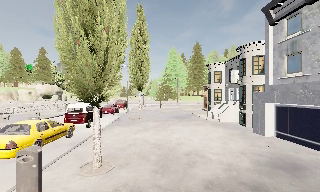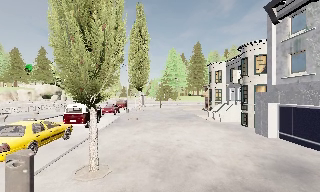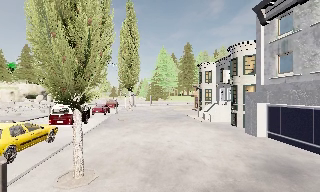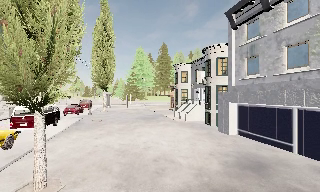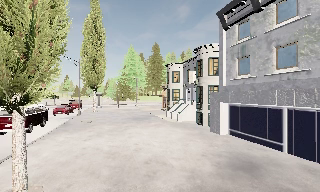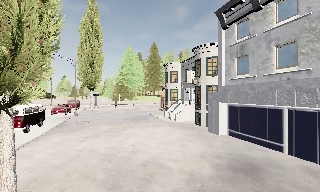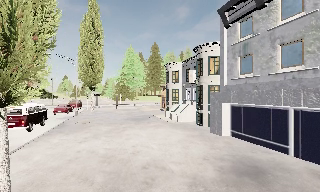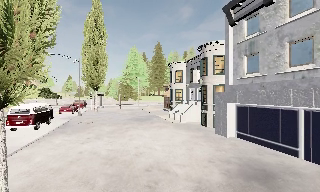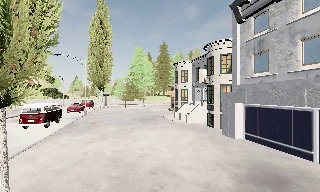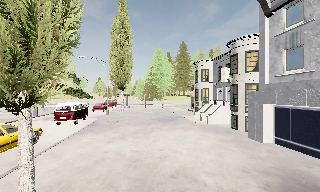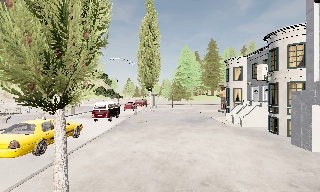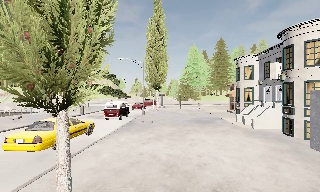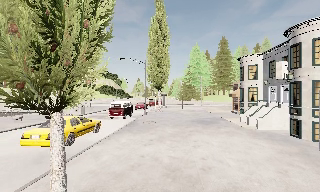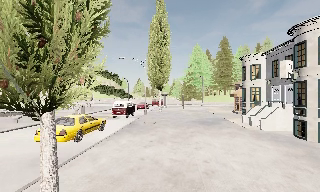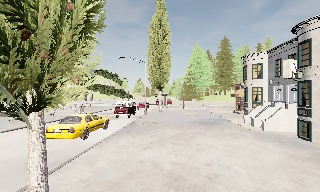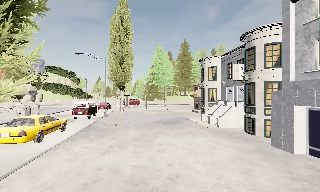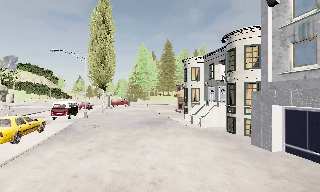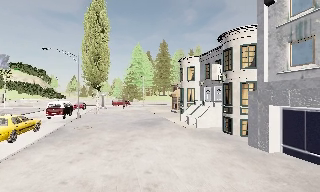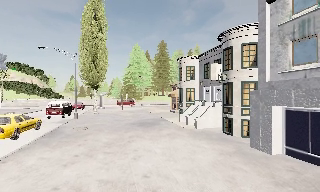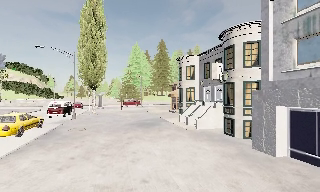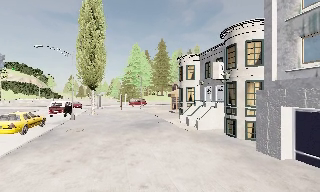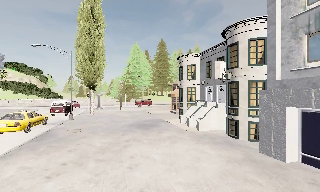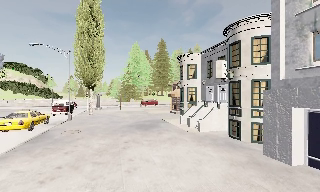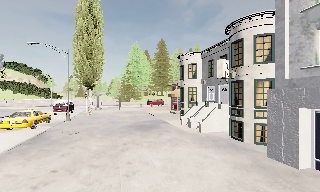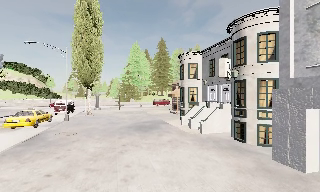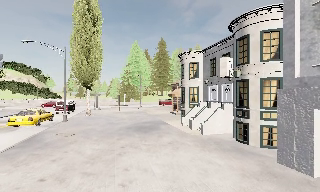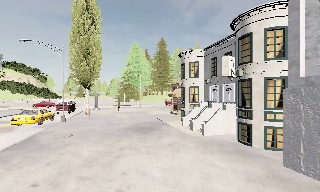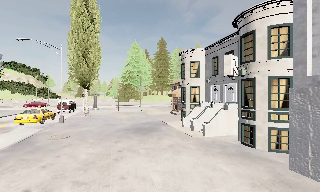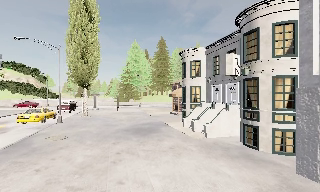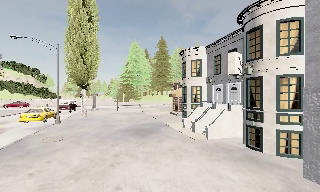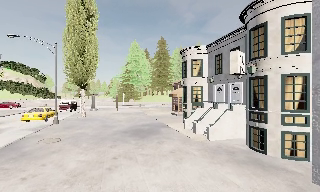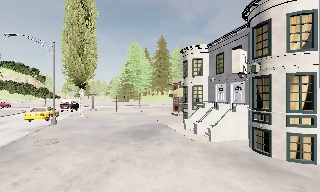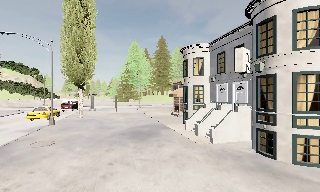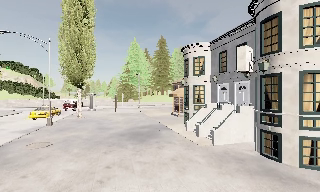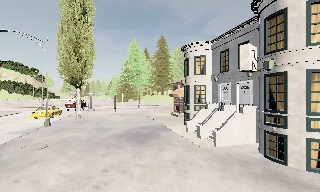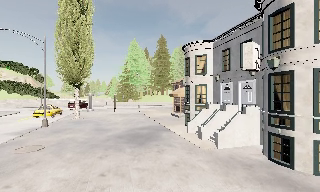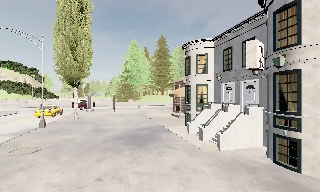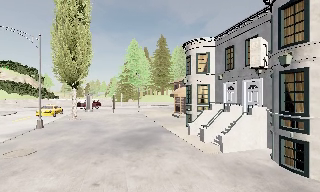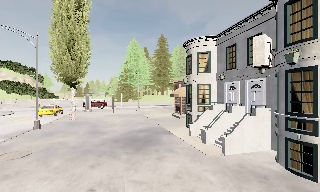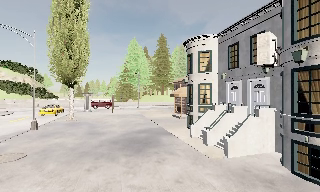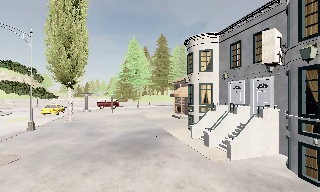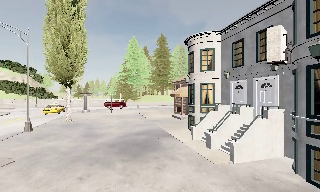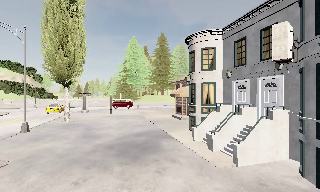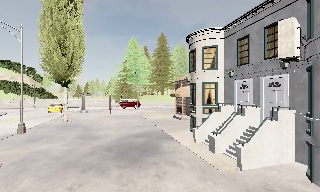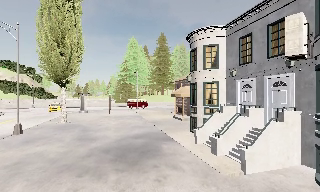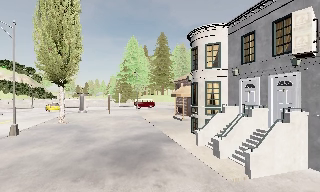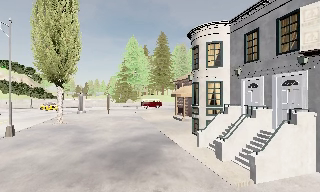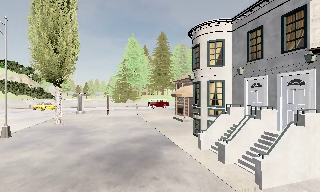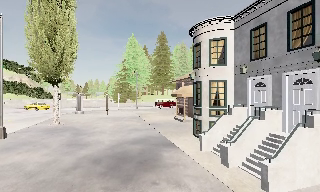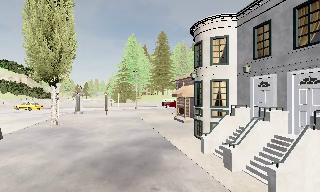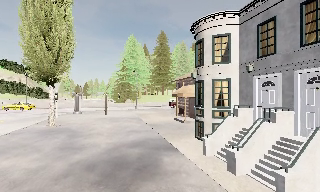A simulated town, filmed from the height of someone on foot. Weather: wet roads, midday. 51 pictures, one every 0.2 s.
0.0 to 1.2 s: The camera swings to its right by about 15 degrees, and the scene slides to the left. It travels forward, about 1.5 m, so what stands in front looms larger.
1.2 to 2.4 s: The camera pans to its left, which is counterclockwise from overhead, by about 25 degrees. It travels forward, about 1.5 m, so what stands in front looms larger.
2.4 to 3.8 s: The camera pans to its right, which is clockwise from overhead, by about 20 degrees. It travels forward, about 2 m, so what stands in front looms larger.
3.8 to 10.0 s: The camera travels forward, about 9 m, so what stands in front looms larger.
The film runs forward here.
